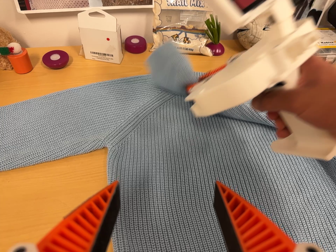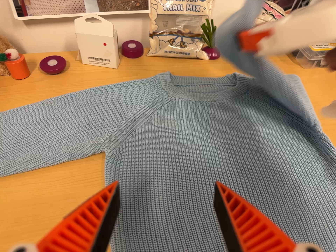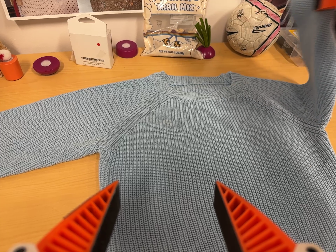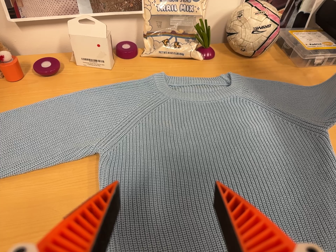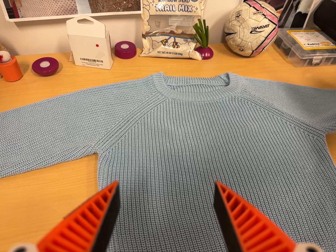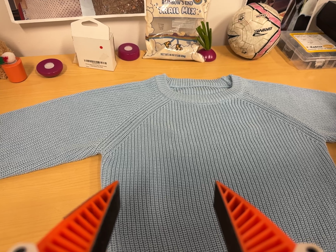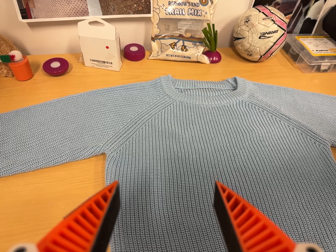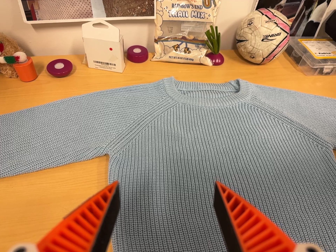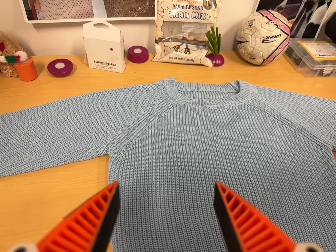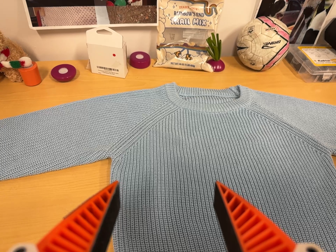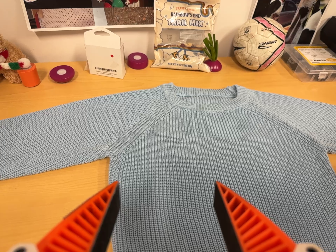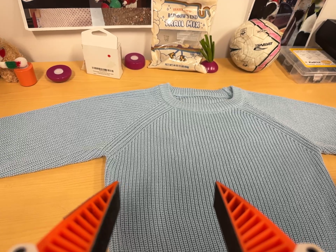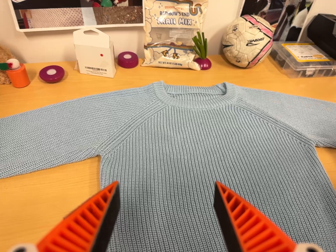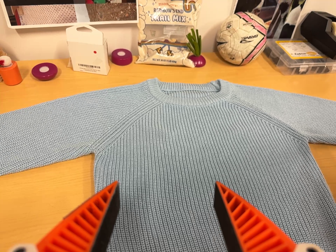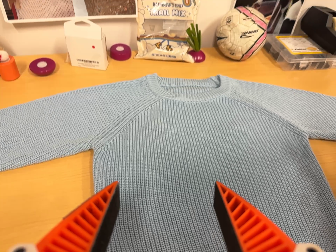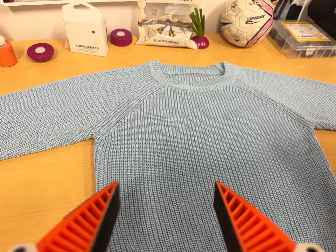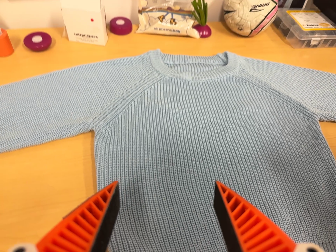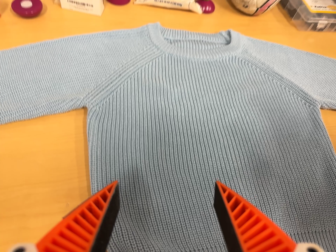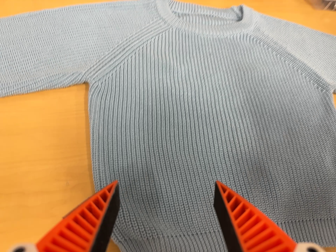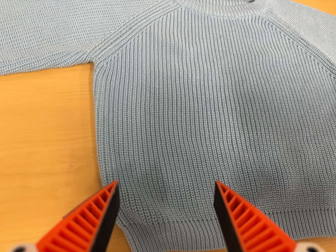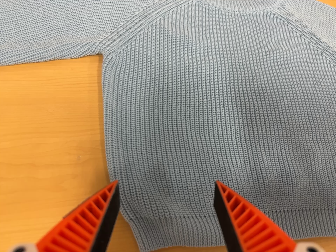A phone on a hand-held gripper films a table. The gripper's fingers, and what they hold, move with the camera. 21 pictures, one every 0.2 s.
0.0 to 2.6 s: The camera shifts only a little, or ends up much as it began.
2.6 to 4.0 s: The camera travels forward, about 8 cm, so what stands in front looms larger. Its aim tips toward the bottom of its view by about 20 degrees, and the scene shifts upward. It rolls about its line of sight by about 10 degrees, and the scene rotates clockwise.
The film runs backward here.
